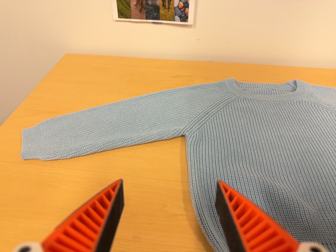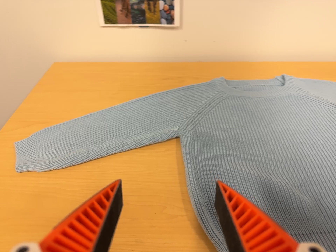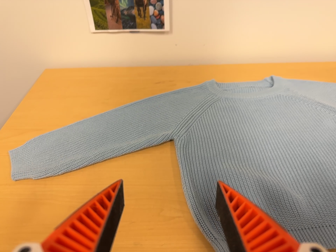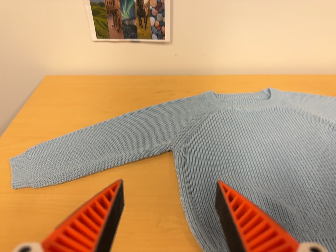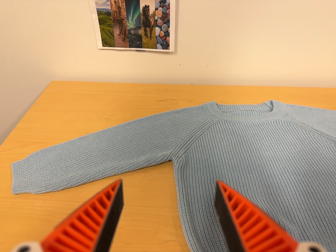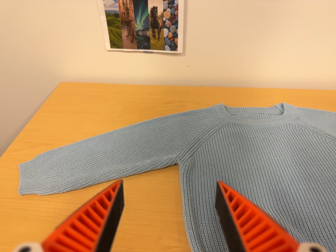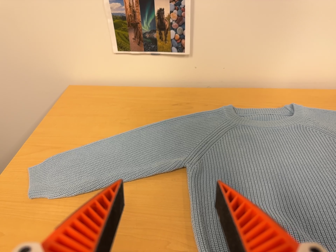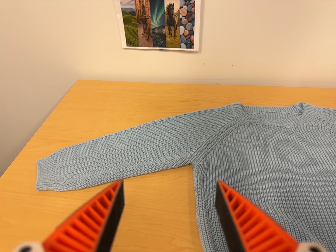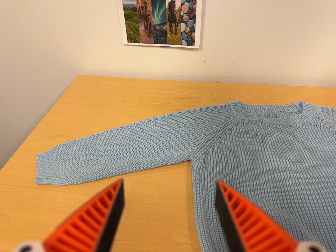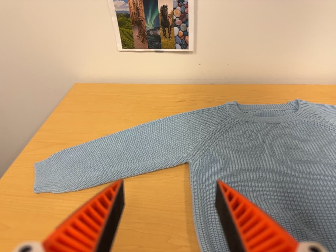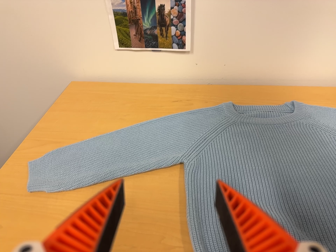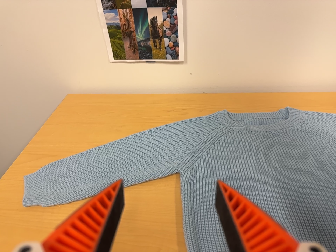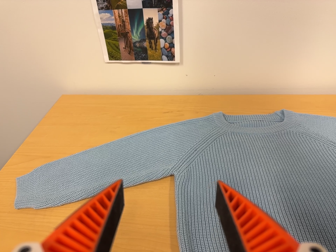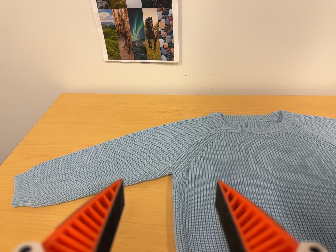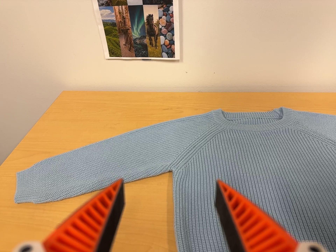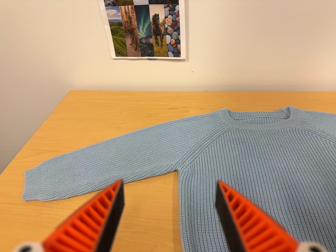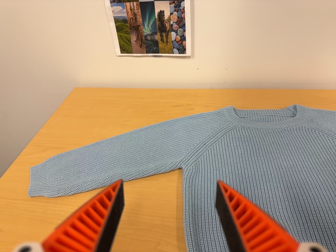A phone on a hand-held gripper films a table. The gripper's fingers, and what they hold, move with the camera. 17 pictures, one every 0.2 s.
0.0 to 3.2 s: The camera travels to its right and toward the top of its view, about 7 cm.
The film runs forward here.
